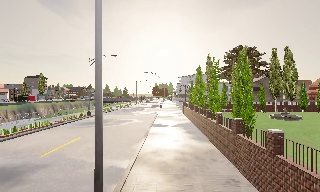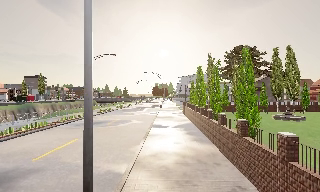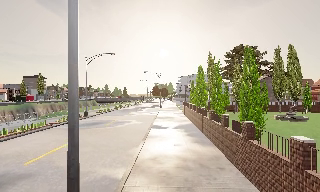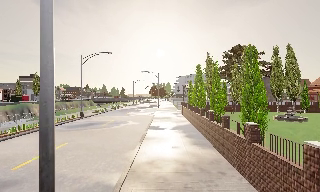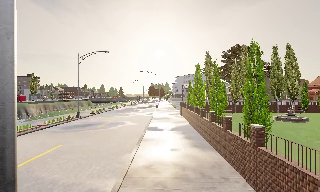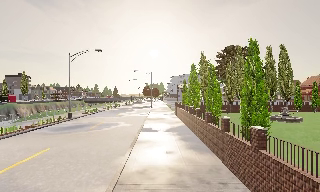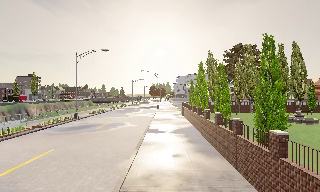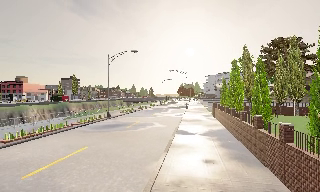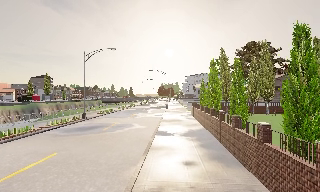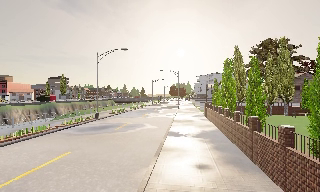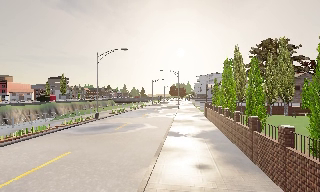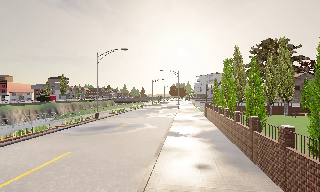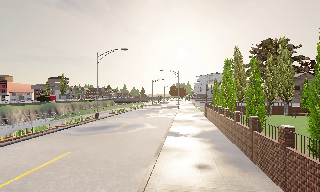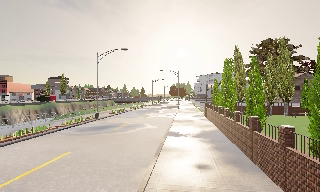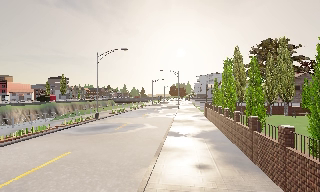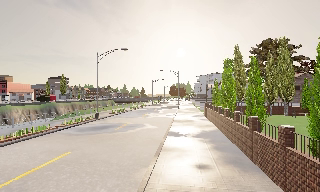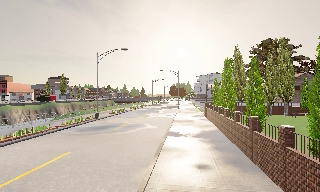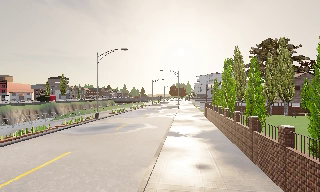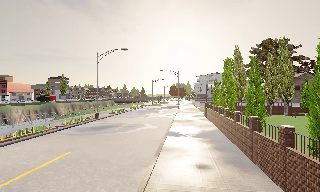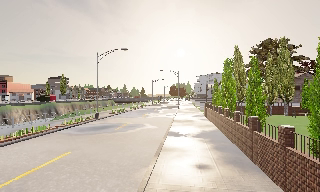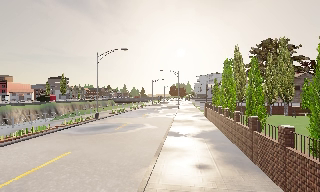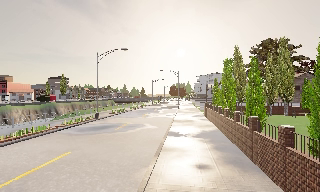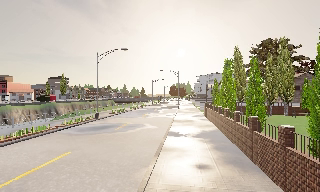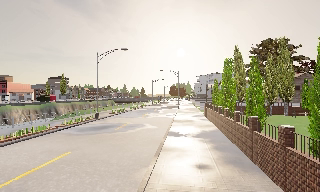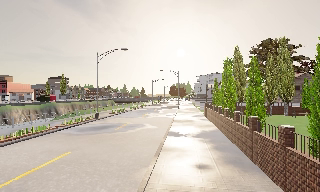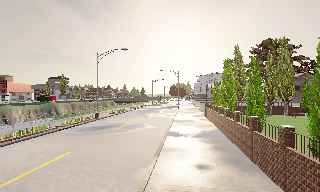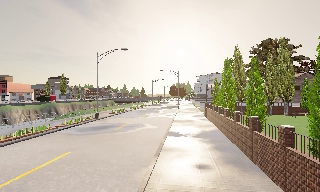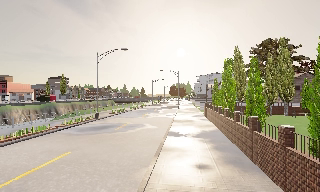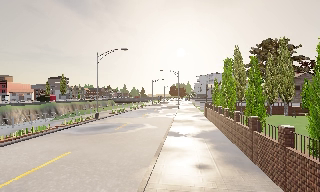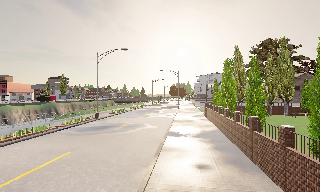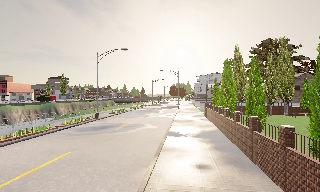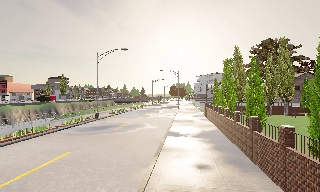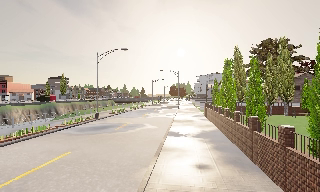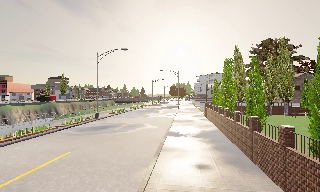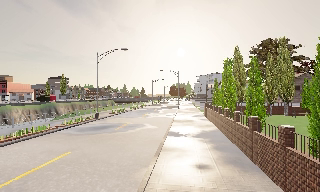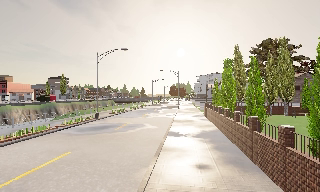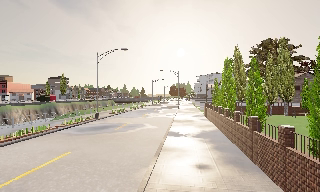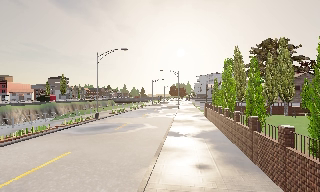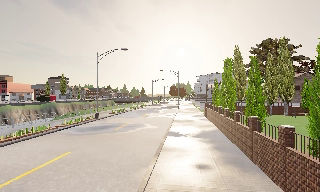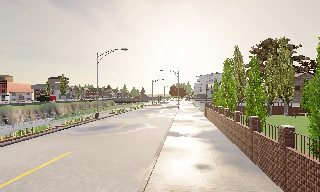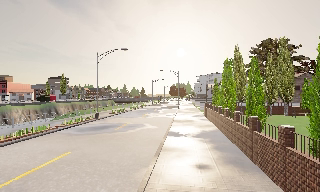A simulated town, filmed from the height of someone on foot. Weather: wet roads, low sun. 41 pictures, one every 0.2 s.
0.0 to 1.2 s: The camera travels forward, about 2 m, so what stands in front looms larger.
1.2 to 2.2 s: The camera travels forward, about 1 m, so what stands in front looms larger. It loses speed.
2.2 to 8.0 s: The camera keeps its place and its aim.
The film runs forward here.
